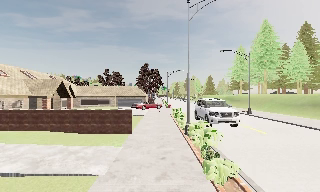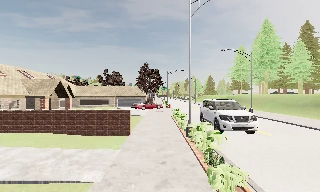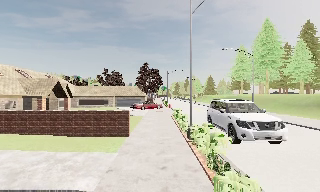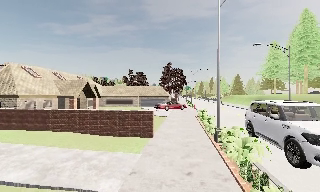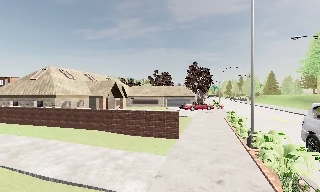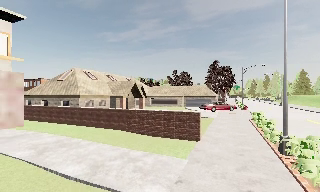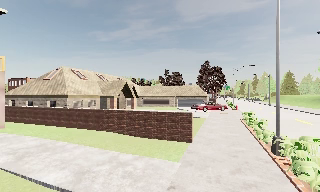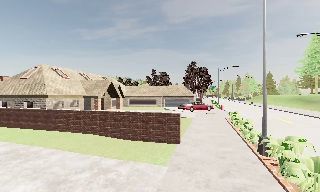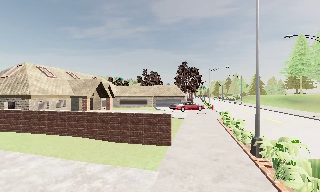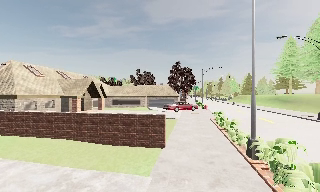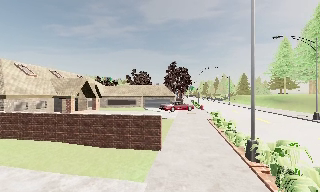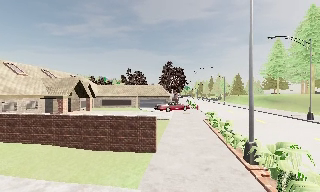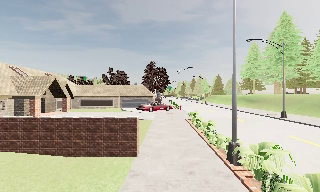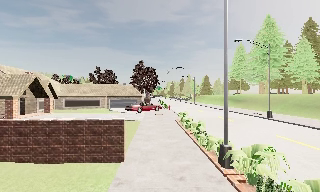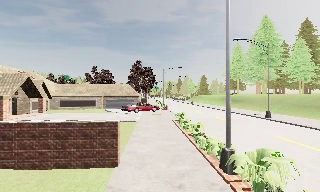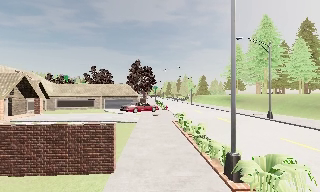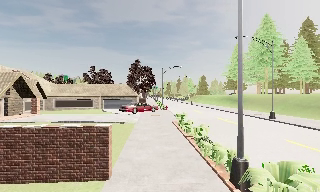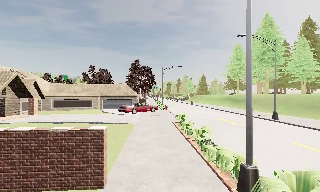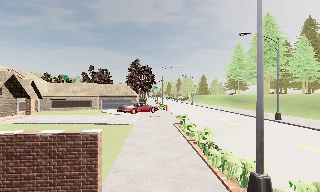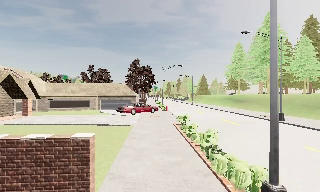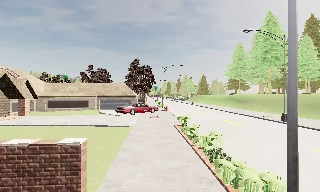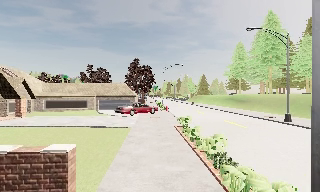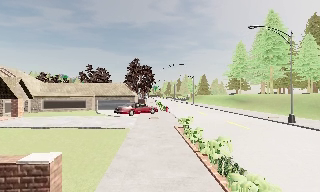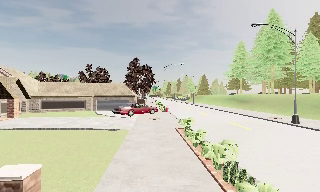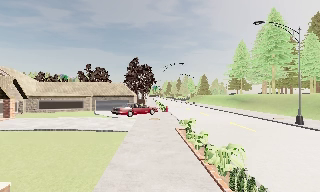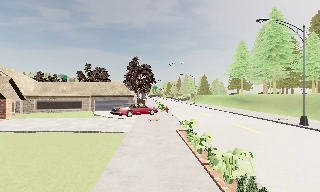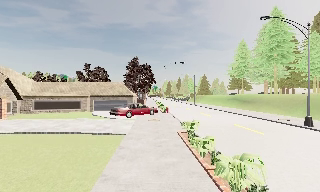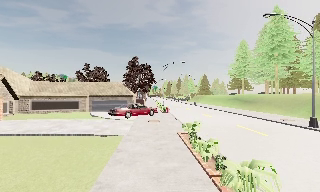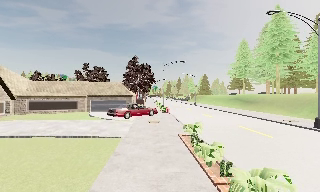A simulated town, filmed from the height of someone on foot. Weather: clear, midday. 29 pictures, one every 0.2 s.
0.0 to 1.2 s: The camera swings to its left by about 20 degrees, and the scene slides to the right. It travels forward, about 2 m, so what stands in front looms larger.
1.2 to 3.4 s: The camera pans to its right, which is clockwise from overhead, by about 25 degrees. It travels forward, about 3.5 m, so what stands in front looms larger.
3.4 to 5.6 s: The camera travels forward, about 4 m, so what stands in front looms larger.
The film runs forward here.
